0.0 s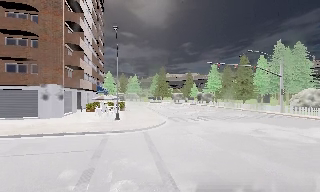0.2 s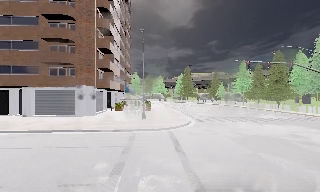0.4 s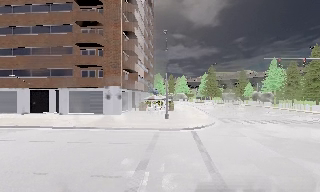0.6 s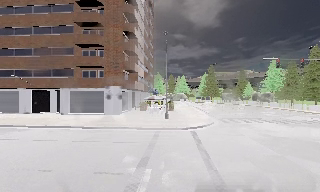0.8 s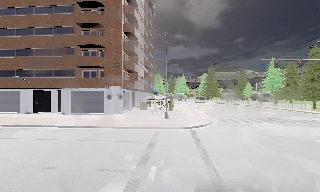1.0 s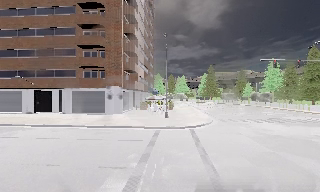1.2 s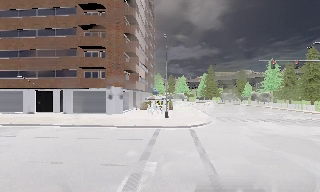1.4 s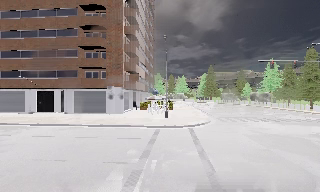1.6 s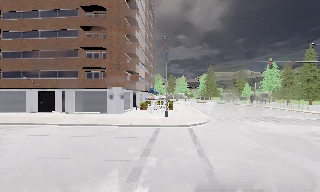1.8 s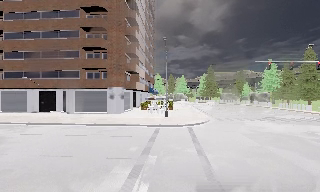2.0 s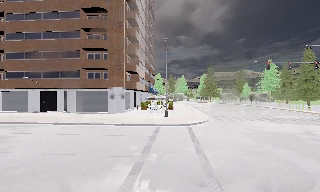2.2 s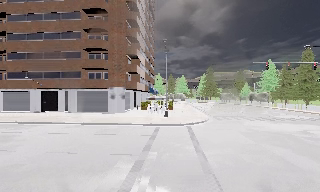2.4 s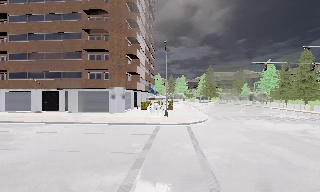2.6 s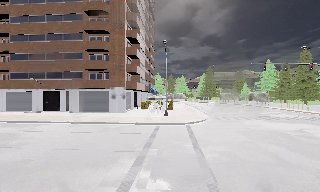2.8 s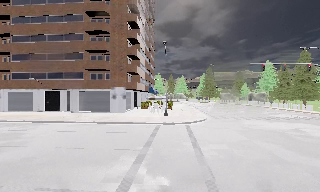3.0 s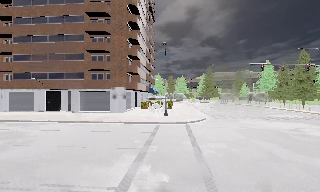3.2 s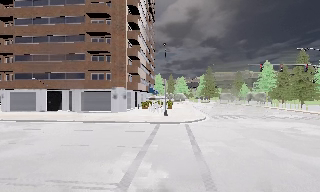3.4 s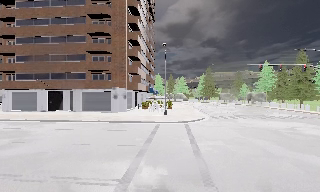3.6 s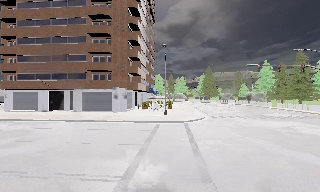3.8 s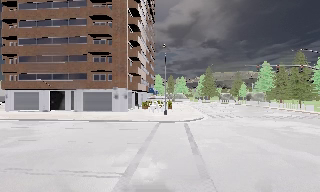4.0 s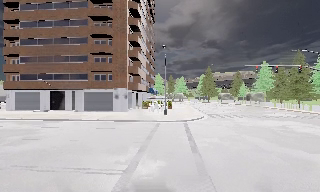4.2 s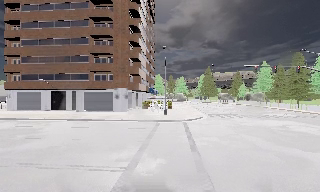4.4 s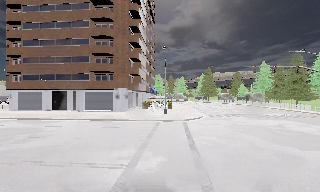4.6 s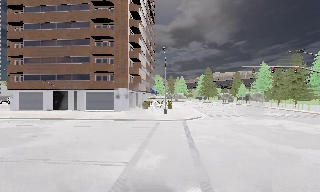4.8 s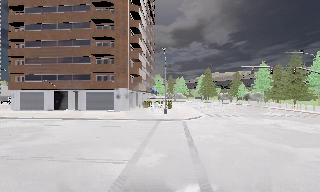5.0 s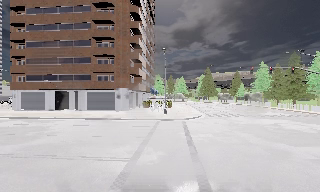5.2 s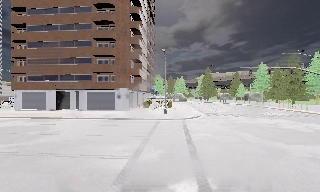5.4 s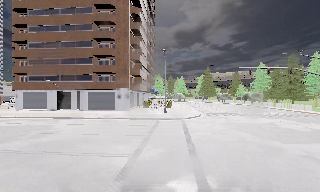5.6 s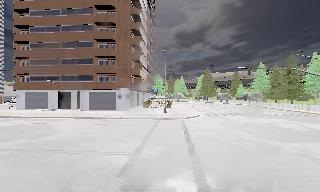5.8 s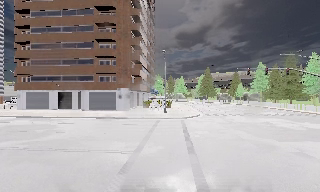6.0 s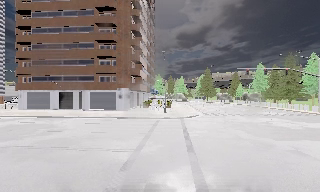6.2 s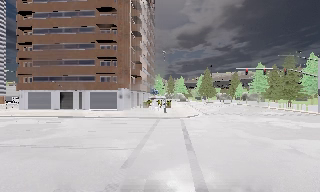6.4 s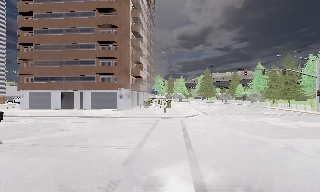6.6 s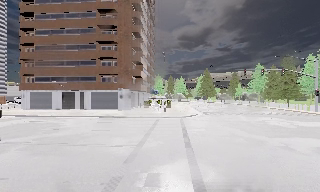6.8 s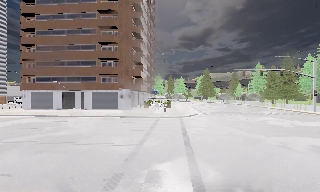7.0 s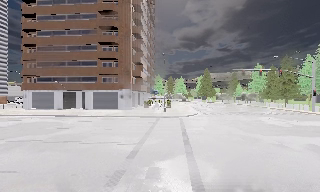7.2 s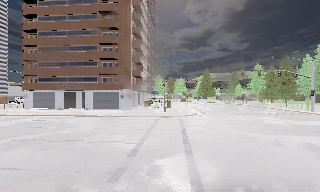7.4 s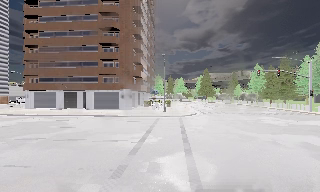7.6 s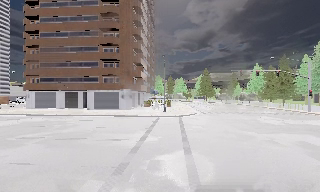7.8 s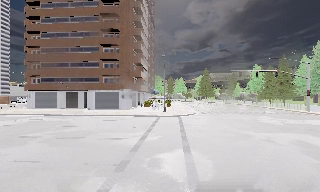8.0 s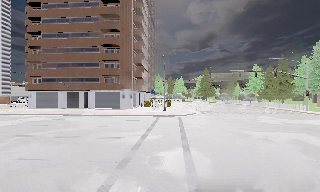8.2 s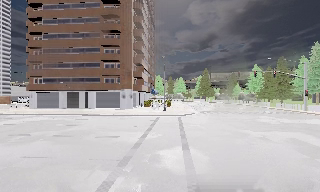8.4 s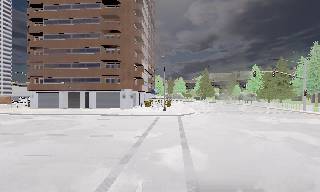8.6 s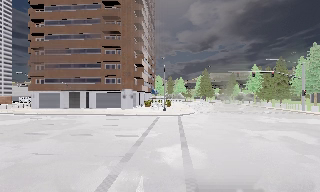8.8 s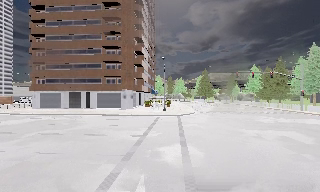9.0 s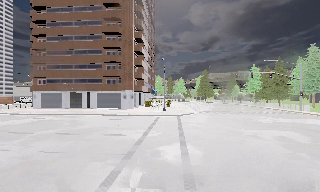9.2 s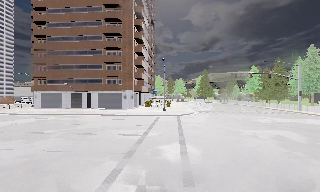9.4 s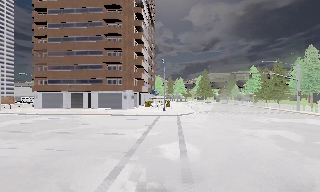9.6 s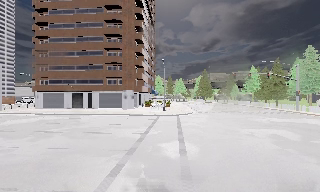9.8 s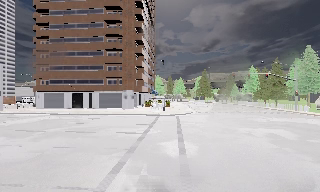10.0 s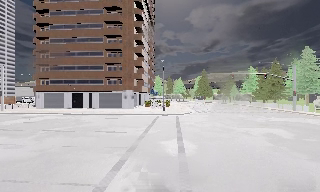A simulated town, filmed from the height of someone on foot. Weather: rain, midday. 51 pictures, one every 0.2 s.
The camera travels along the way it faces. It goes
backward.
0.0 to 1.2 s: The scene slides to the right, as the camera pans about 15 degrees to its left. It travels backward, about 1.5 m, so what stands in front gets smaller.
1.2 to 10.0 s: The camera travels backward, about 9 m, so what stands in front gets smaller.
The film runs backward here.
